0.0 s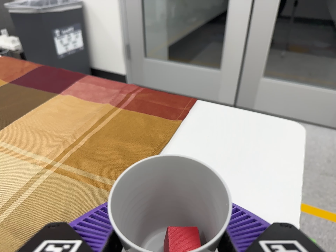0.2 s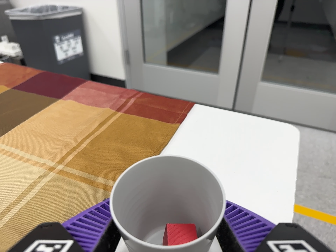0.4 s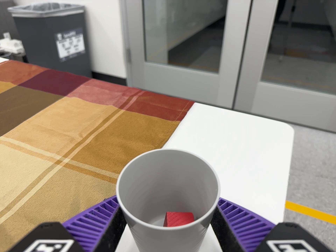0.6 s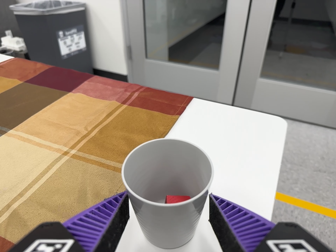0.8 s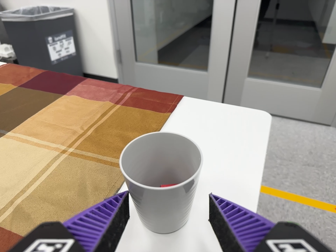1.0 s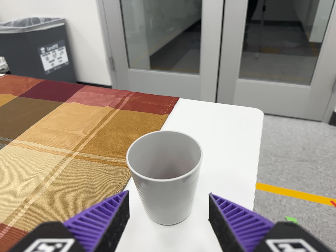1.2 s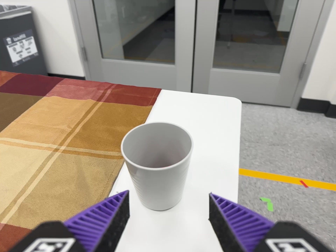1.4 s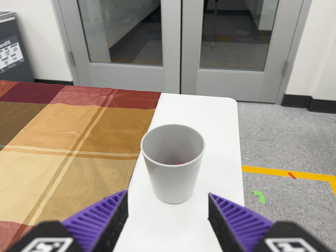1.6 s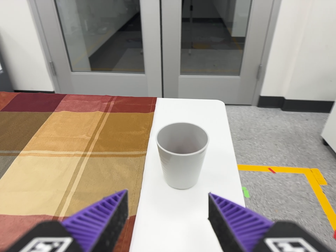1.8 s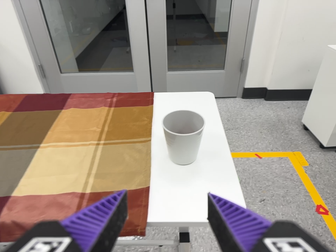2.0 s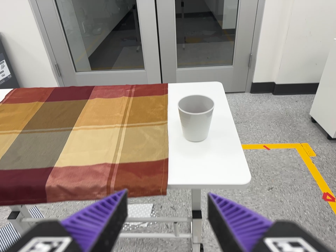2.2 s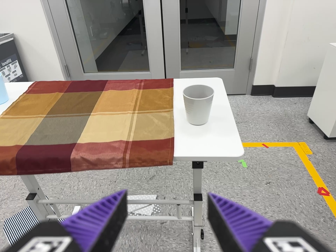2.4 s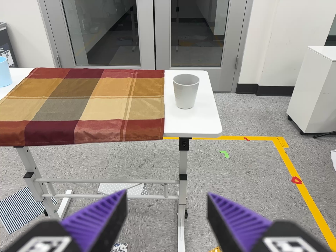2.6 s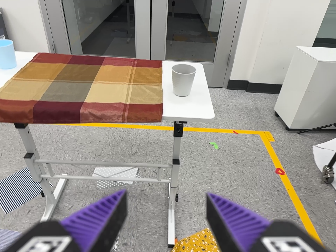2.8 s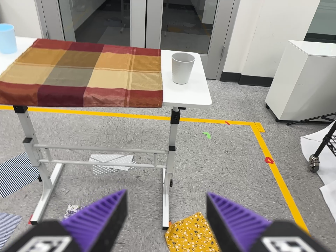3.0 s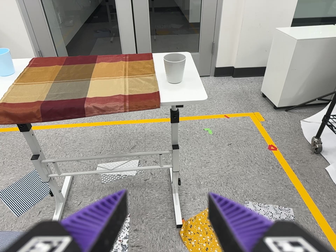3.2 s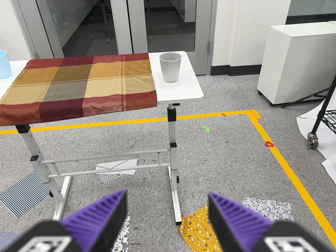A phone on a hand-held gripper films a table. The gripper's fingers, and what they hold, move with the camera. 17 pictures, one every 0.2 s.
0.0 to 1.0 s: The camera travels backward, about 9 cm, so what stands in front gets smaller.
1.0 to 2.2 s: The camera pans to its right by about 15 degrees. It travels backward and to its left, about 38 cm, so what stands in front gets smaller. It rolls about its line of sight by about 10 degrees, and the scene rotates counterclockwise.
2.2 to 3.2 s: The camera travels backward and toward the bottom of its view, about 26 cm, so what stands in front gets smaller.
The film runs backward here.
